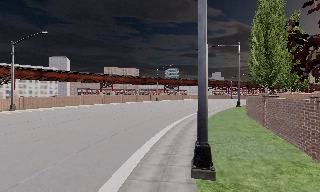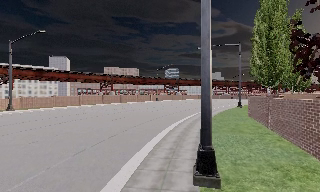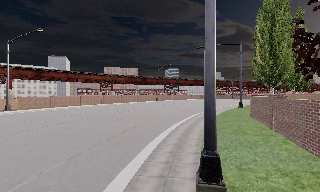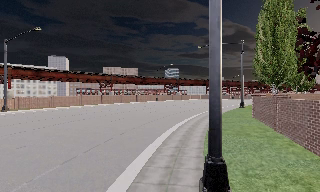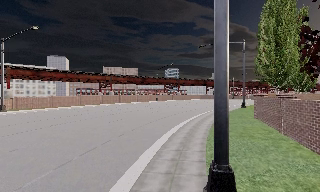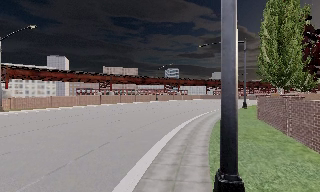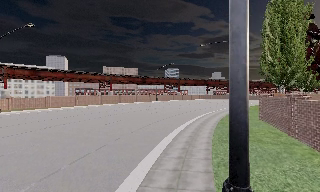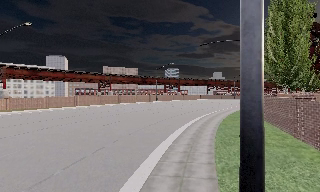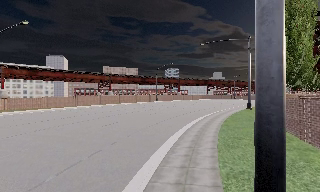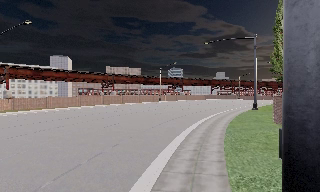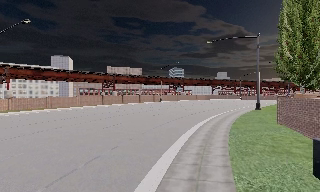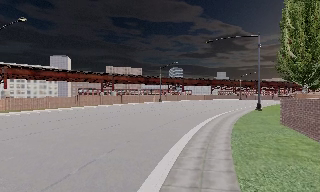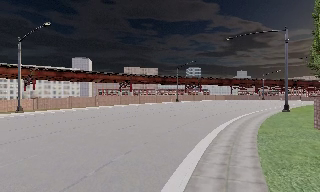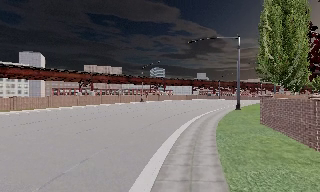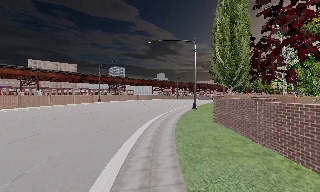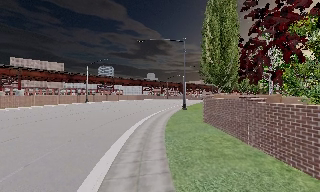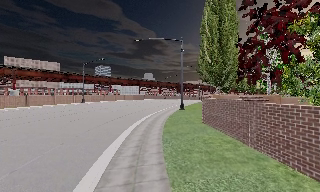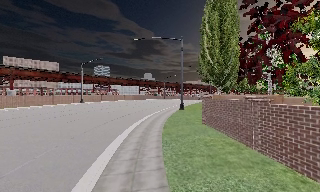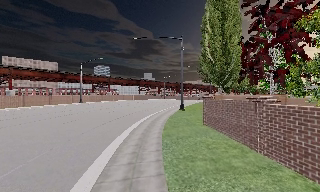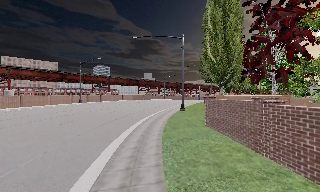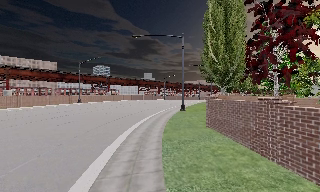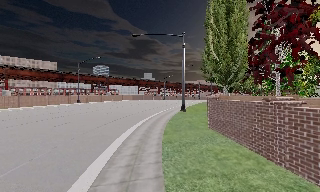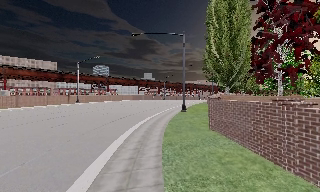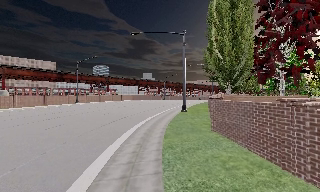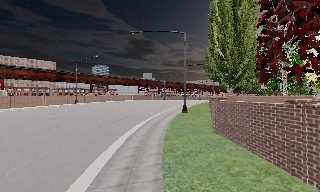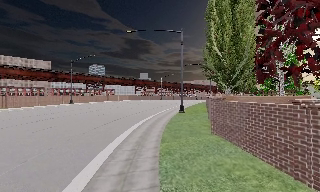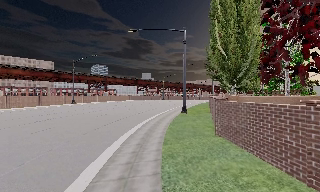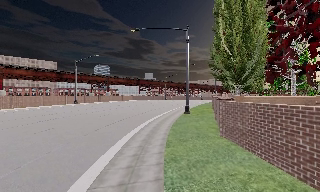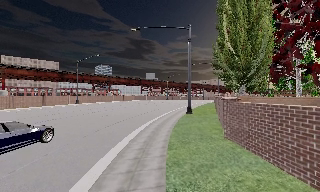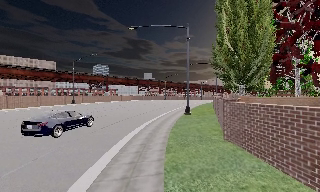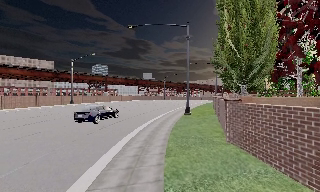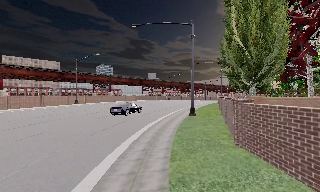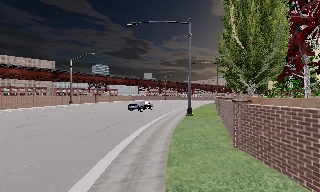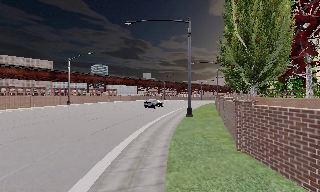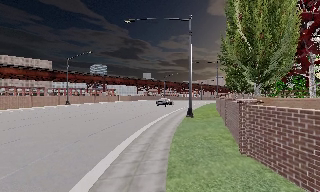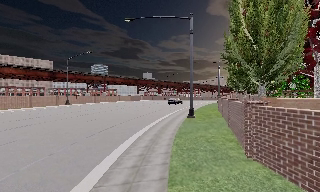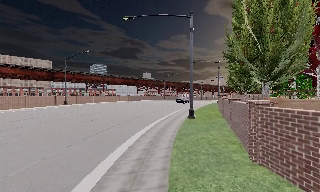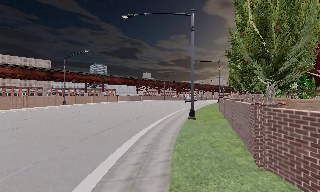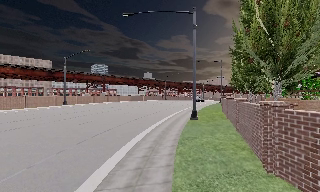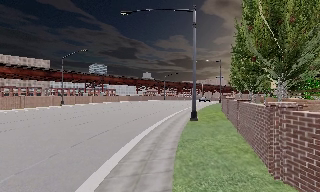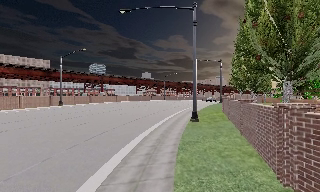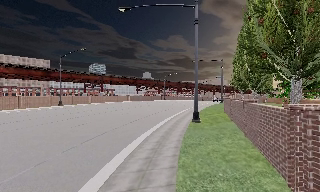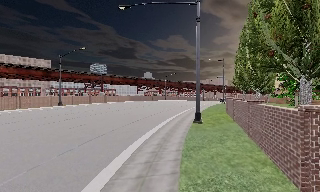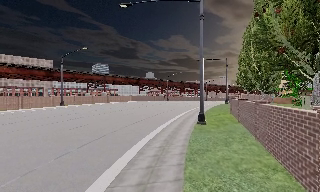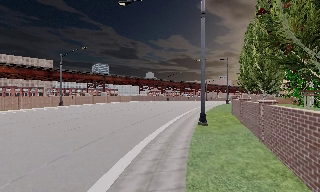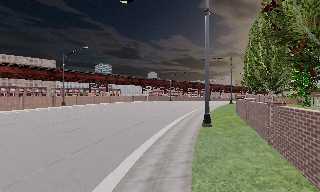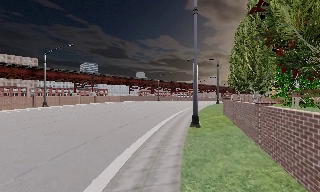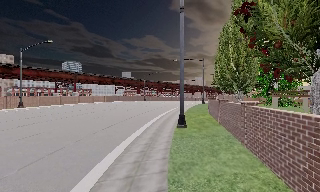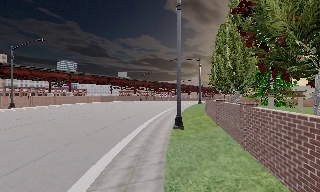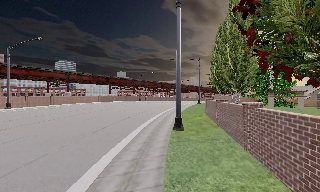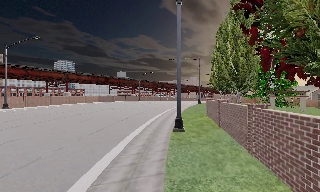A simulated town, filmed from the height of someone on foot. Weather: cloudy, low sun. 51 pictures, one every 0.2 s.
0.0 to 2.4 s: The camera travels forward, about 4.5 m, so what stands in front looms larger.
2.4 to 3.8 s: The camera swings to its right by about 30 degrees, and the scene slides to the left. It travels forward, about 2.5 m.
3.8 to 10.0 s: The camera travels forward, about 12 m, so what stands in front looms larger.
The film runs forward here.
